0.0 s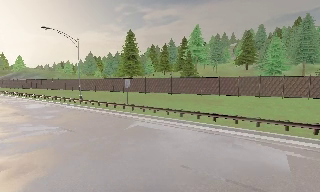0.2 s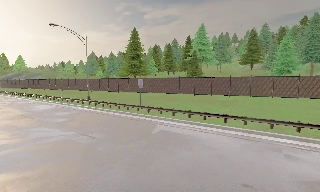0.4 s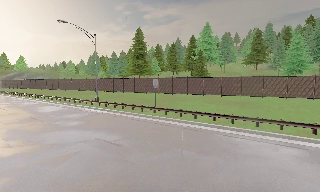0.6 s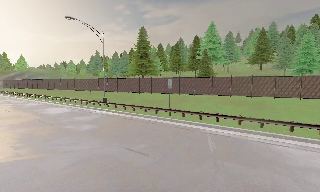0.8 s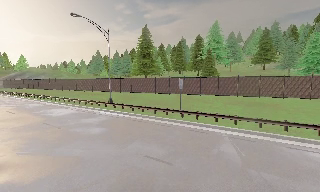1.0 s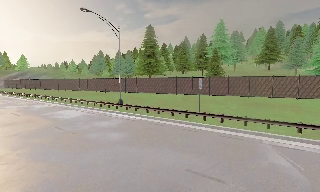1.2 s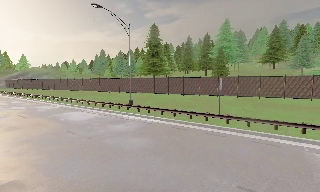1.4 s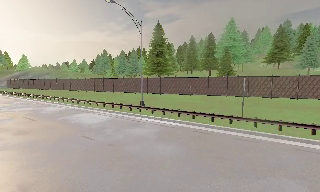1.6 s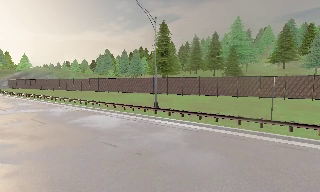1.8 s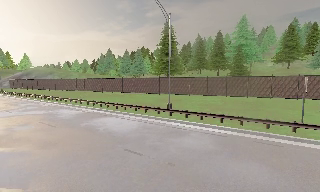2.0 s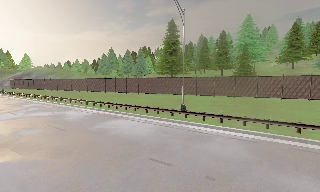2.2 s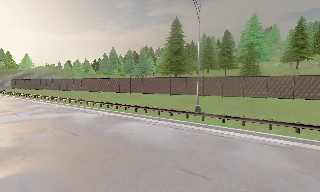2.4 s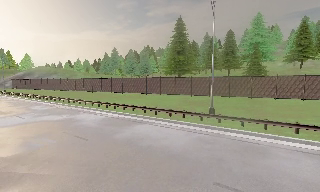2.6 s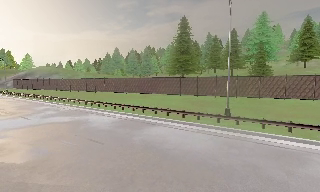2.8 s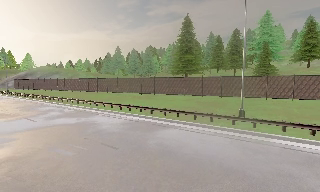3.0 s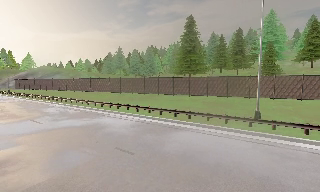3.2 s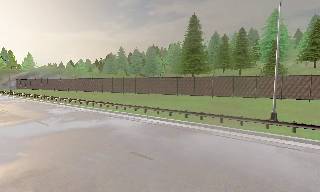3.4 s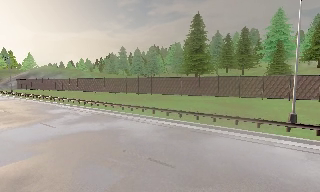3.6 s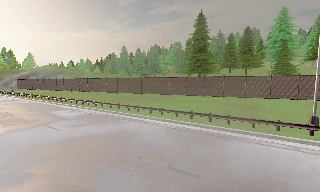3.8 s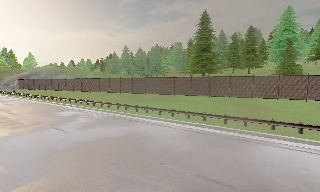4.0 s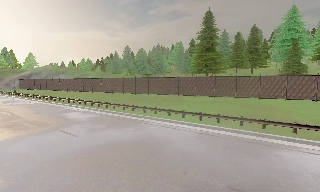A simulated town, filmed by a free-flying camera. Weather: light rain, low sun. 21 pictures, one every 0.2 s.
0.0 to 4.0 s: The camera travels to its left and forward, about 20 m, so close, fixed things drift to the right. It loses speed.
The film runs forward here.
